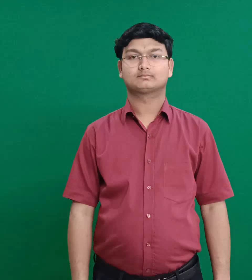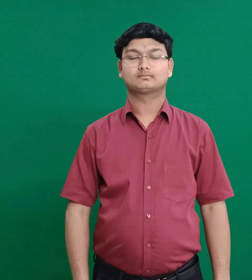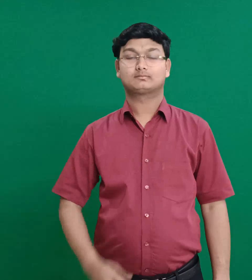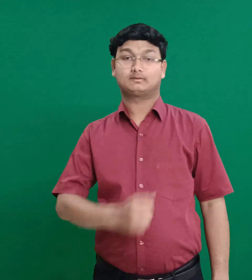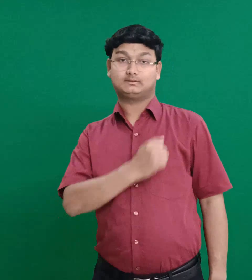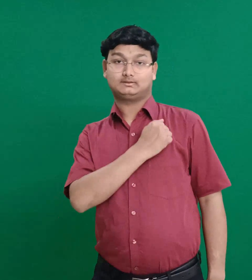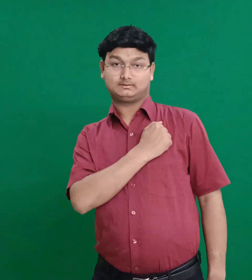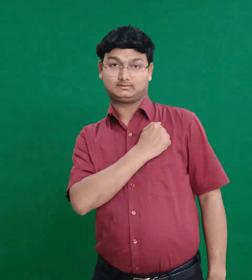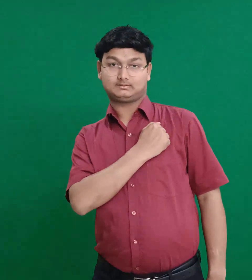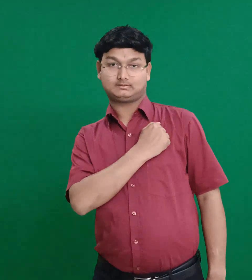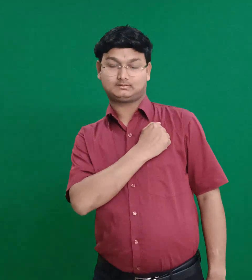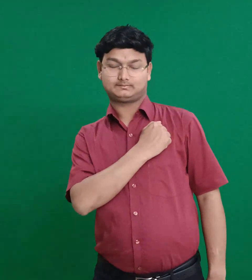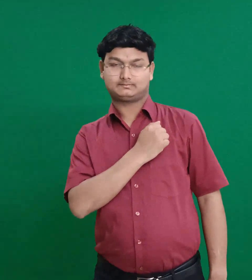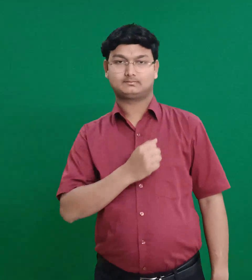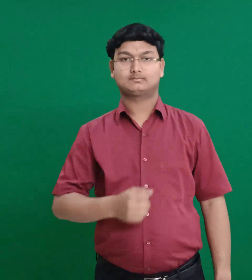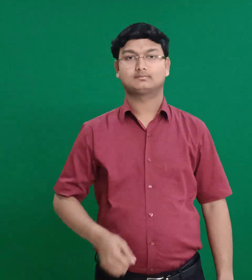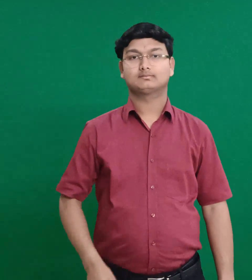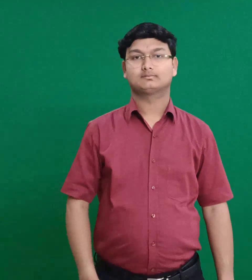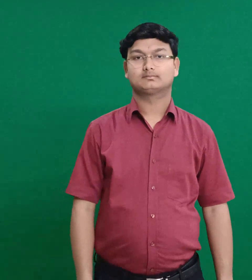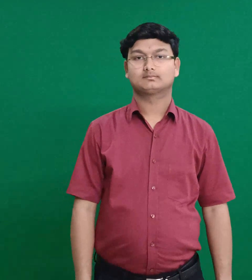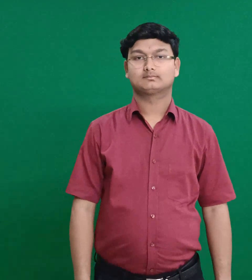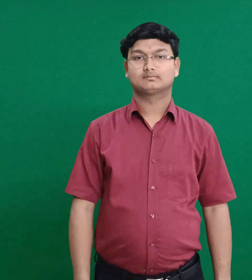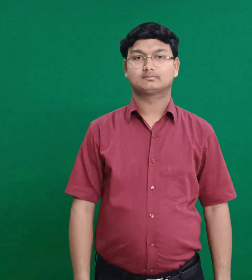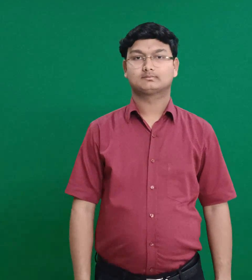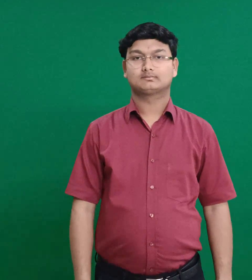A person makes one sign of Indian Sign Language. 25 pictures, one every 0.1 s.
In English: dan
